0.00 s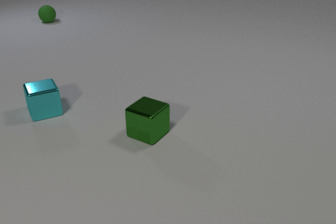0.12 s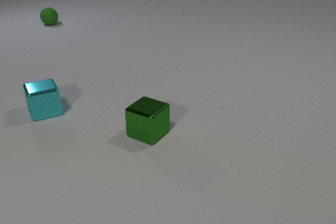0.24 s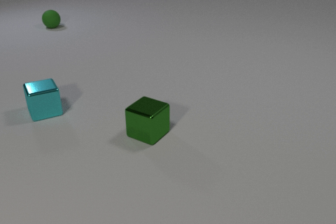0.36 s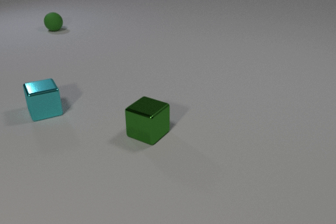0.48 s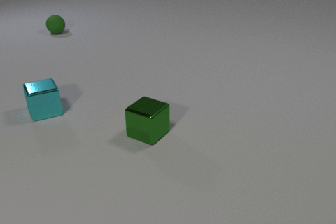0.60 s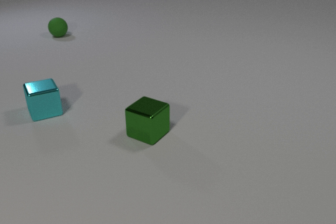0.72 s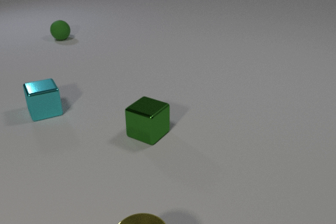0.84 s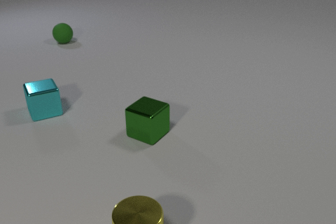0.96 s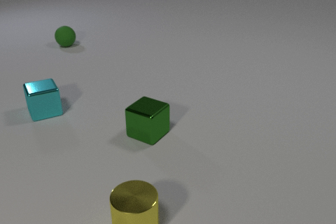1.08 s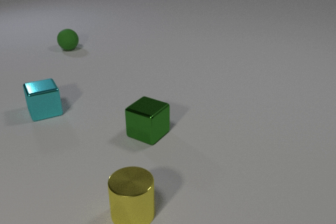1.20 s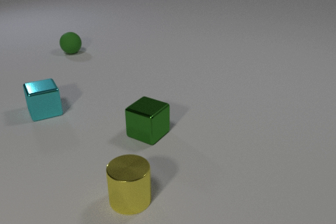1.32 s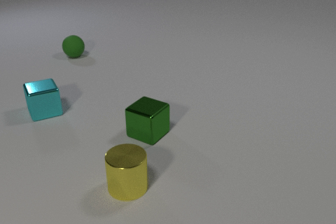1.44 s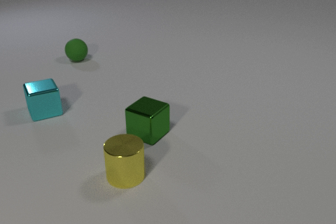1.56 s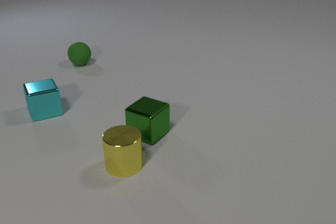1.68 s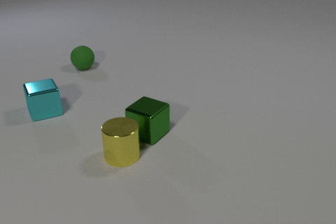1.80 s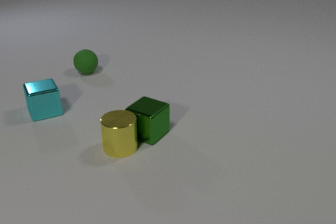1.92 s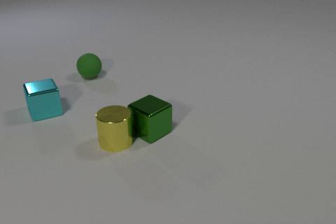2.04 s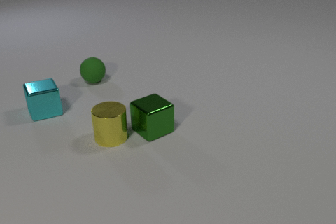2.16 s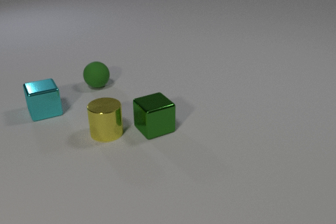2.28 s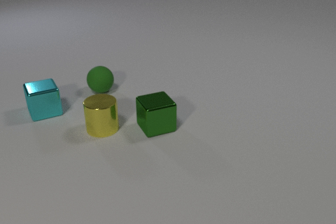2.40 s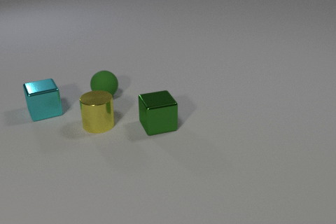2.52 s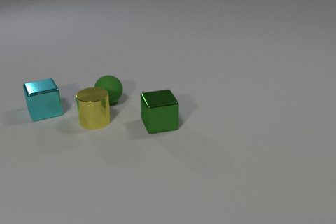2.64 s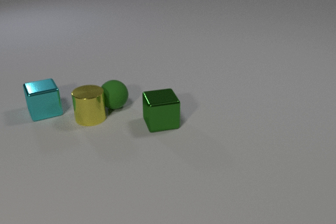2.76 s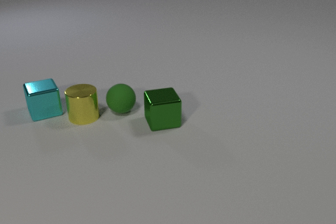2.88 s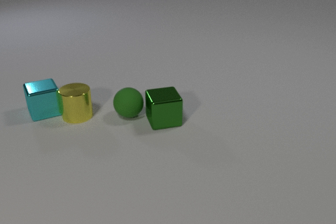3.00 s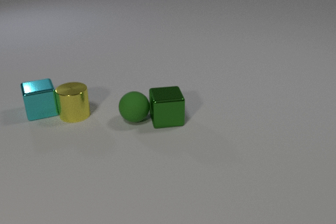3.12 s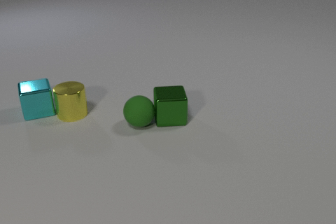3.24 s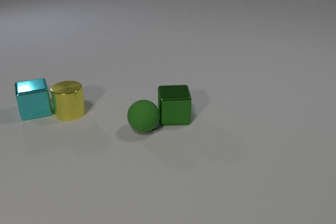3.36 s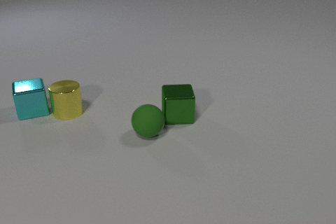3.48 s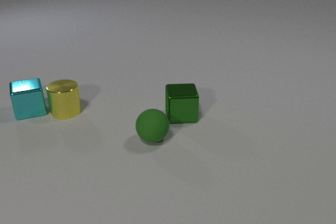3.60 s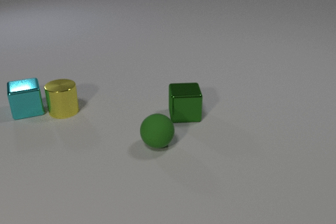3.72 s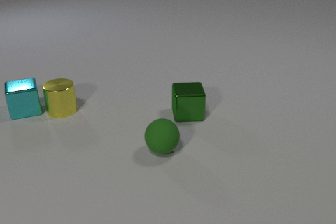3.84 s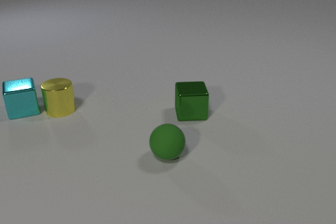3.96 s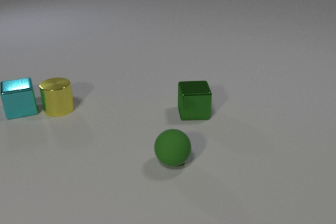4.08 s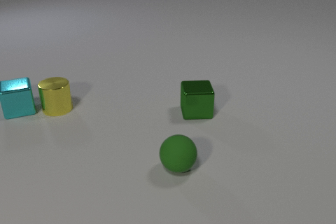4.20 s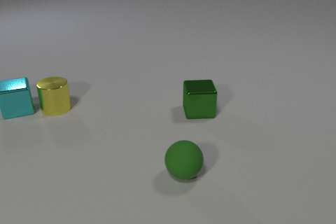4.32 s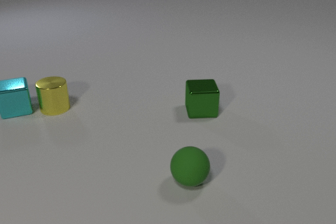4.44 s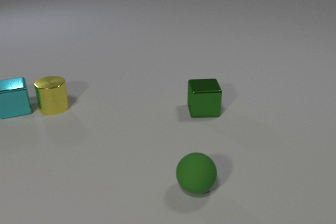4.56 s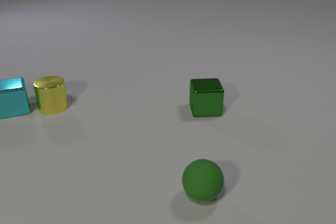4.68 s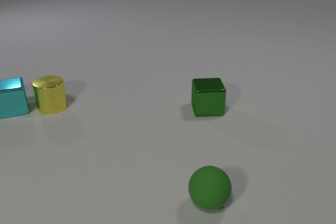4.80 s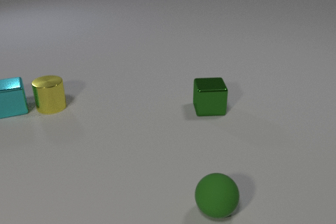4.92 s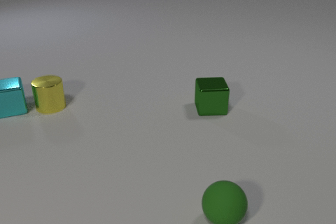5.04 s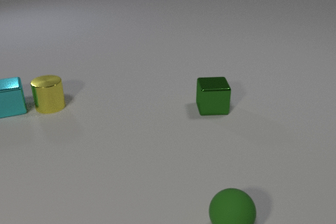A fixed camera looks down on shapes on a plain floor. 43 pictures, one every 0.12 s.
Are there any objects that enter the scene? yes.
What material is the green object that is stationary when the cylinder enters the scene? metal.
What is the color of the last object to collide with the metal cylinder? cyan.
0.00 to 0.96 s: The yellow metal cylinder comes in at the bottom edge, slides away from the camera. The green rubber sphere rolls toward the camera.
0.96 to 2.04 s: The yellow metal cylinder slides away from the camera. The green rubber sphere rolls toward the camera. The yellow metal cylinder and the green metal cube collide.
2.04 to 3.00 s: The yellow metal cylinder slides away from the camera and to the left. The green rubber sphere rolls toward the camera and to the right. The green metal cube slides away from the camera and to the right, spins so that its near face slides to the left, clockwise seen from above. The yellow metal cylinder and the green rubber sphere collide. The yellow metal cylinder and the cyan metal cube collide. The green rubber sphere and the green metal cube collide.
3.00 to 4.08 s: The yellow metal cylinder slides to the left and away from the camera. The green rubber sphere rolls toward the camera and to the right. The green metal cube slides to the right and away from the camera. The cyan metal cube slides to the left and away from the camera.
4.08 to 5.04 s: The yellow metal cylinder slides away from the camera and to the left. The green rubber sphere rolls toward the camera and to the right. The green metal cube slides to the right and away from the camera. The cyan metal cube slides to the left.
